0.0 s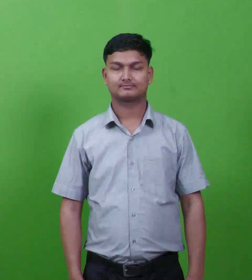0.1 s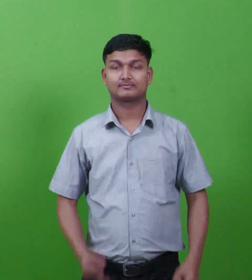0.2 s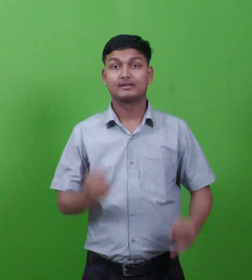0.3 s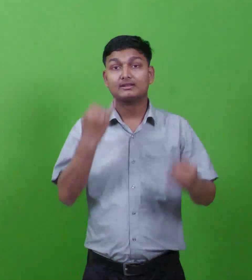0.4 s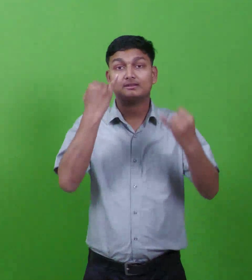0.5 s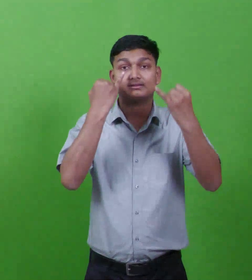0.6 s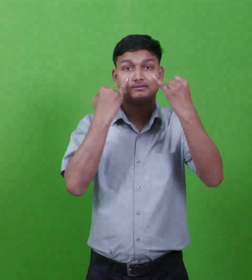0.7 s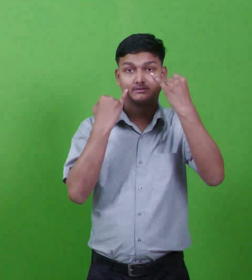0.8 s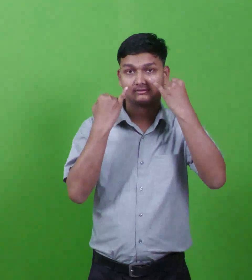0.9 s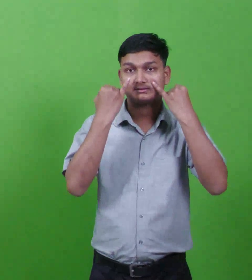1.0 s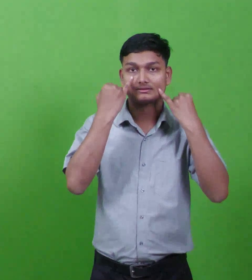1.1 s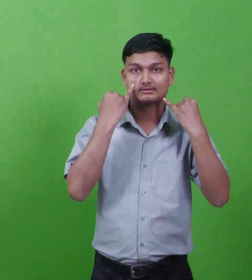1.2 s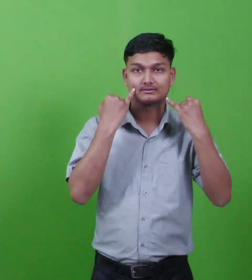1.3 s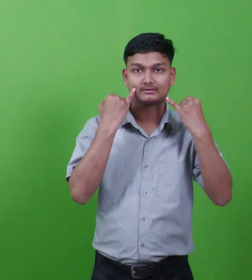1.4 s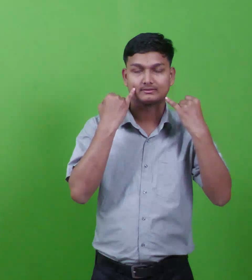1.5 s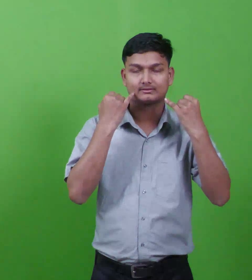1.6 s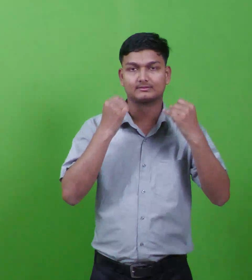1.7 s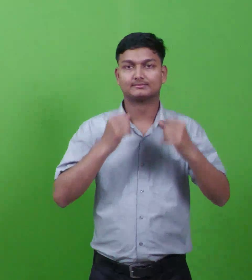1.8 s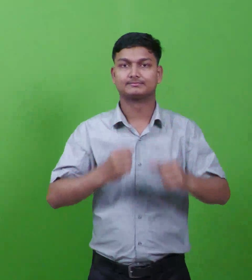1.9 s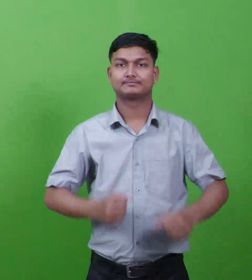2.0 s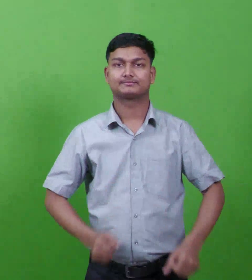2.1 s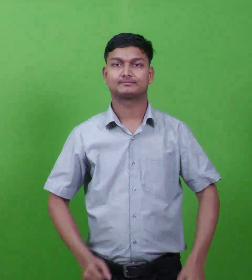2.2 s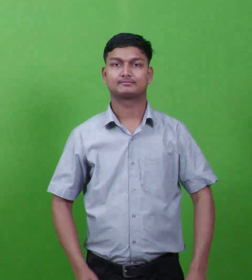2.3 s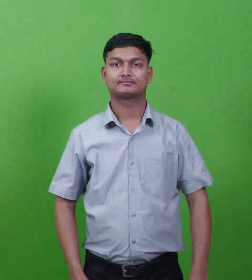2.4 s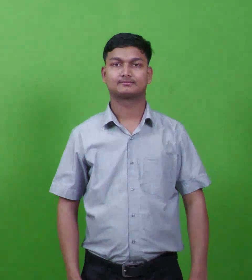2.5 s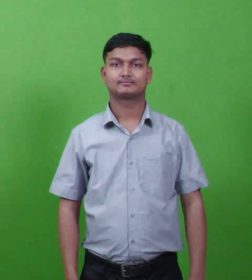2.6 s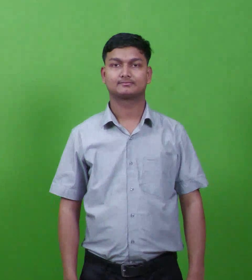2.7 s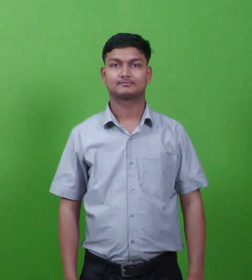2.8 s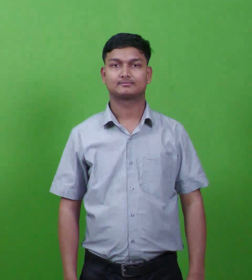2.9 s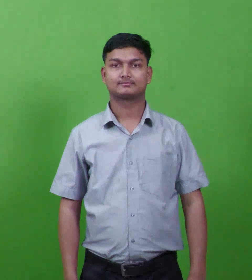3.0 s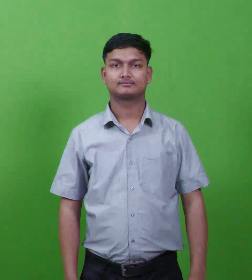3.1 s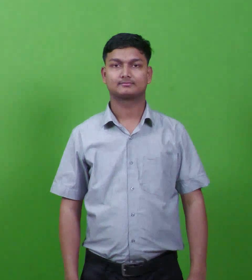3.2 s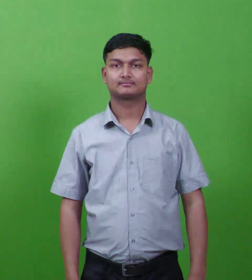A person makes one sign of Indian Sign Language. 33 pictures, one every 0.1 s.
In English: jeremiah
